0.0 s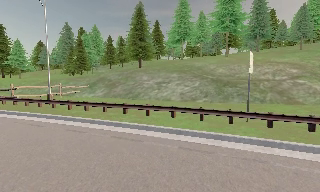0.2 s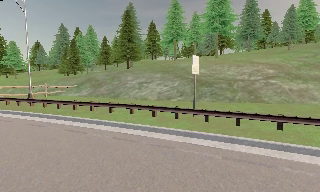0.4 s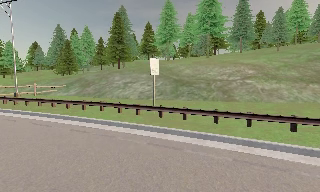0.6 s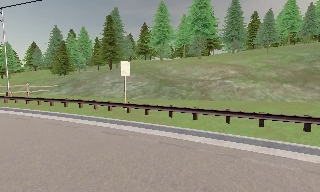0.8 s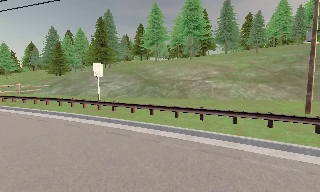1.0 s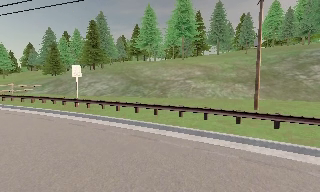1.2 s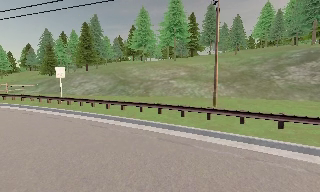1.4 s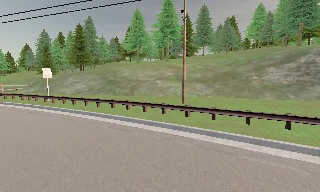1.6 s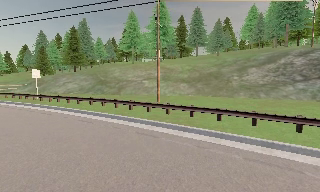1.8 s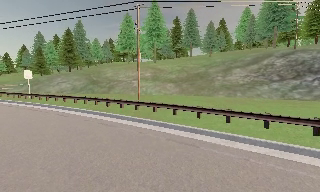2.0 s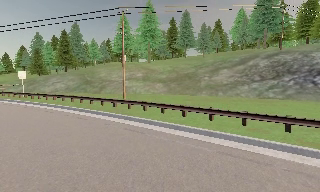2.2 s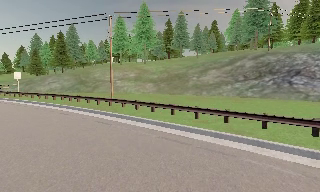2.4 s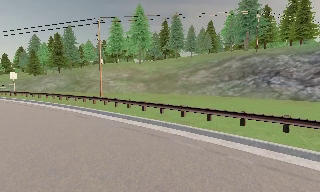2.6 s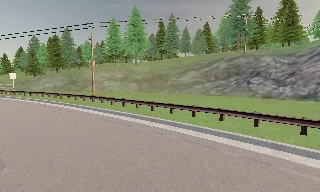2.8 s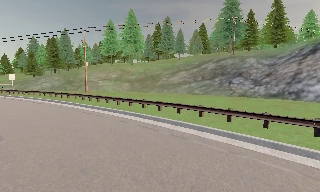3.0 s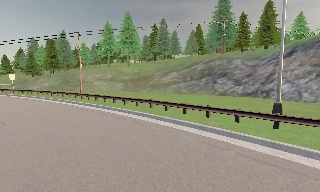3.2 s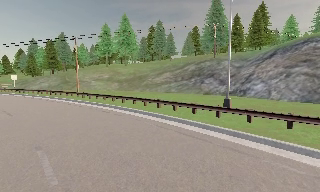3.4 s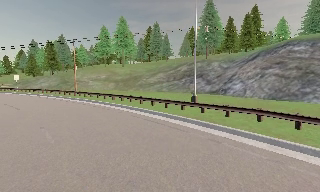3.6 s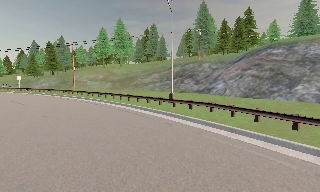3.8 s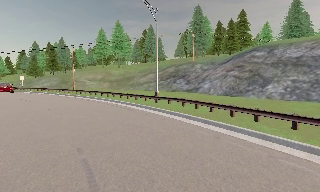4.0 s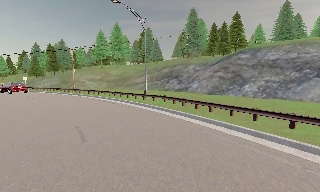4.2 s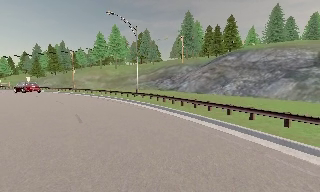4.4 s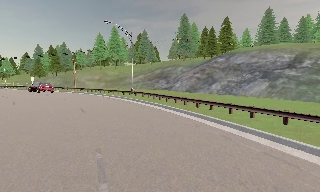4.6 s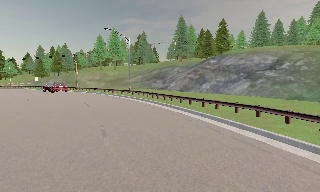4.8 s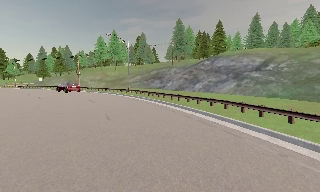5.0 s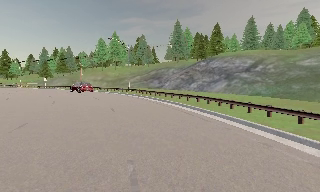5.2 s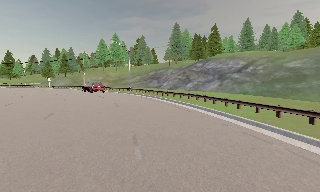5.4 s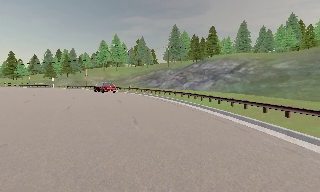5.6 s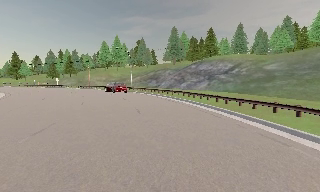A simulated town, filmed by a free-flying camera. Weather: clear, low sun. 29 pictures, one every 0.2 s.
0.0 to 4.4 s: The camera travels to its right and backward, about 45 m, so close, fixed things drift to the left.
4.4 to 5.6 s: The camera travels backward, about 13 m, so what stands in front gets smaller.
The film runs backward here.
